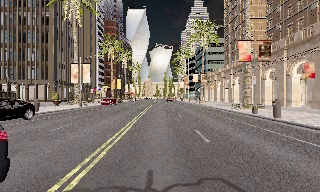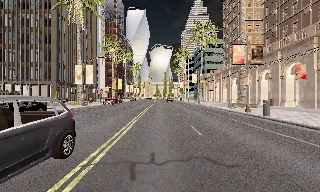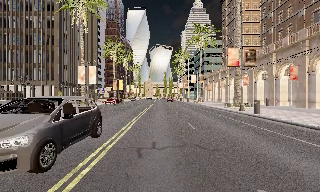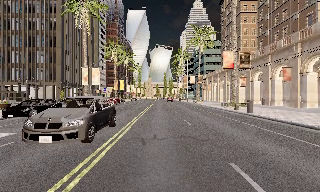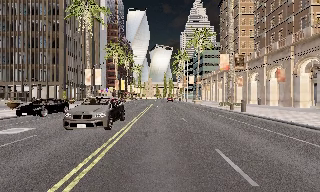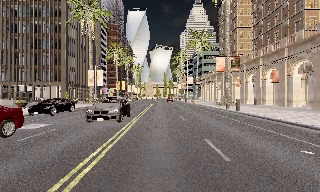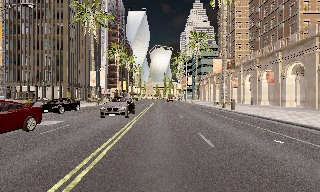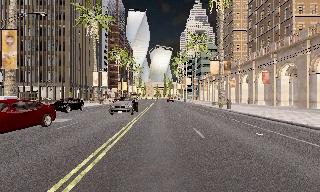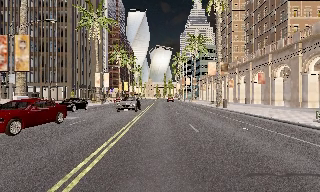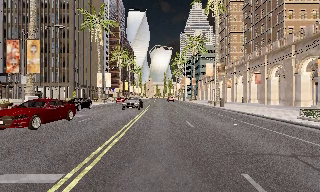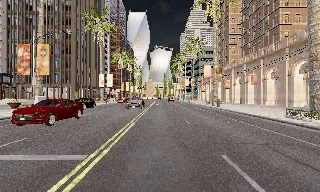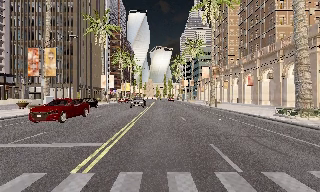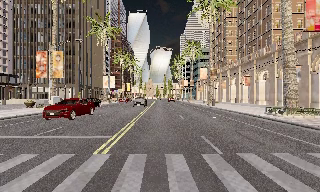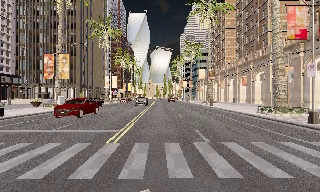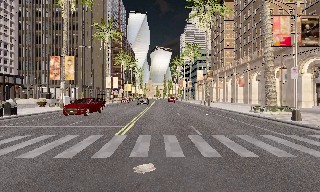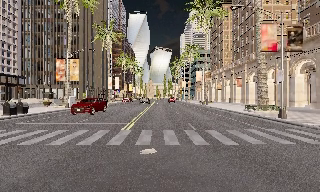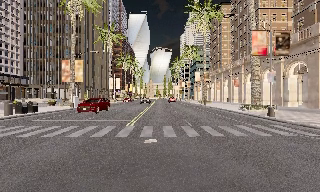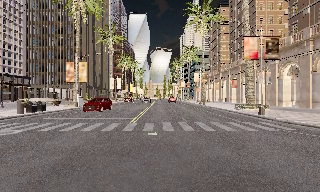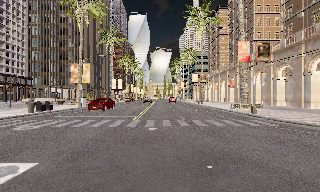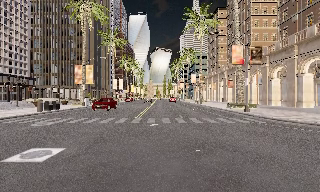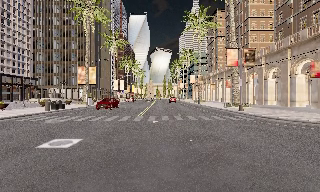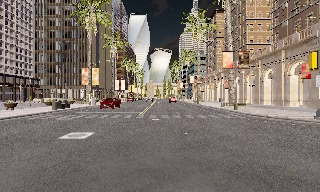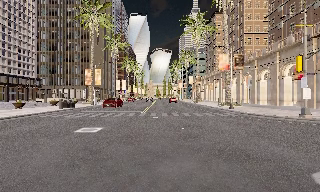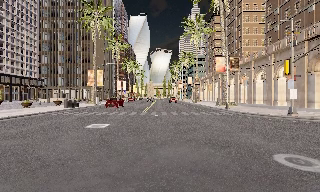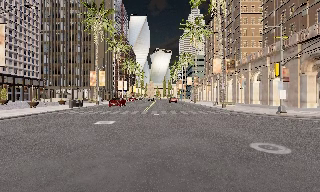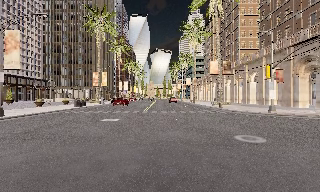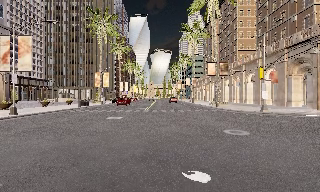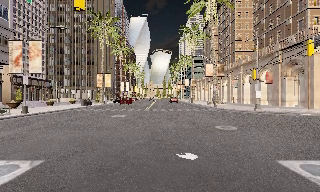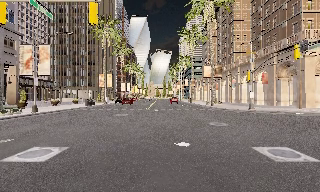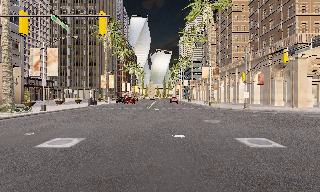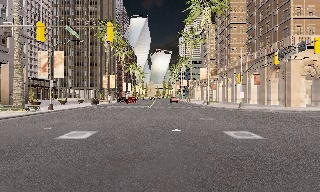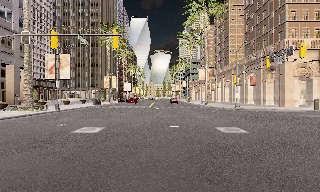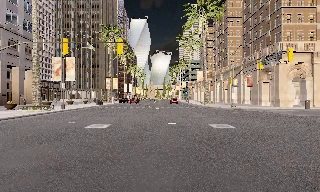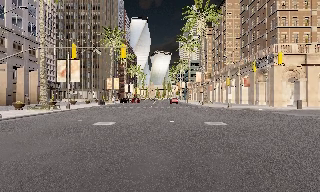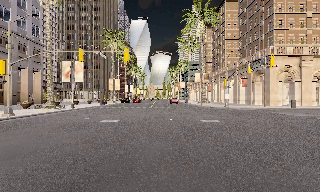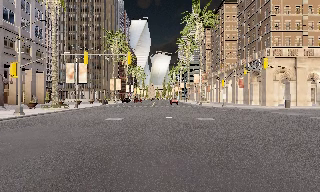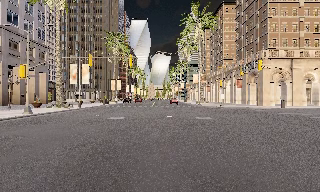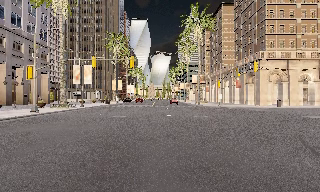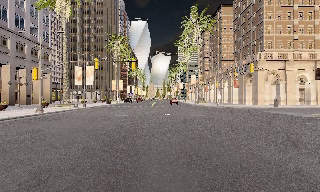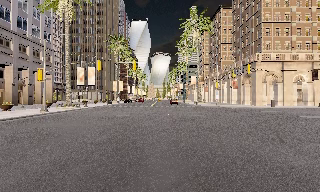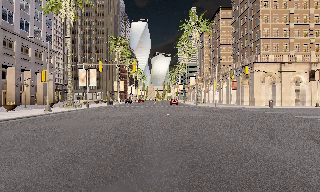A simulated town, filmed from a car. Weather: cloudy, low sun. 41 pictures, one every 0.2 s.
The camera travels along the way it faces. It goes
backward.
0.0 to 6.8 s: The camera travels backward, about 40 m, so what stands in front gets smaller.
6.8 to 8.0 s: The camera travels backward, about 4.5 m, so what stands in front gets smaller. It loses speed.
The film runs backward here.
